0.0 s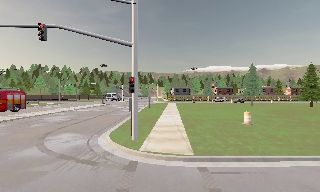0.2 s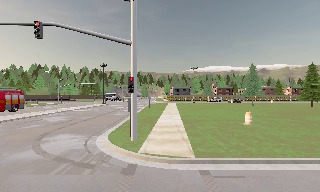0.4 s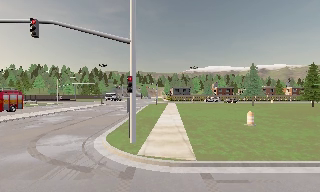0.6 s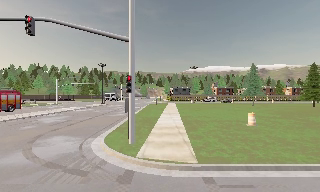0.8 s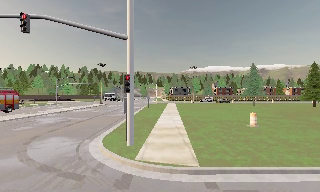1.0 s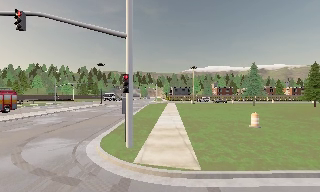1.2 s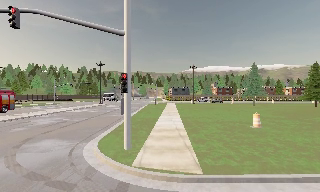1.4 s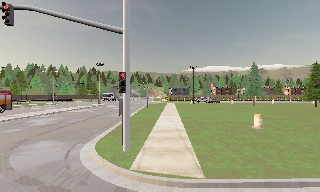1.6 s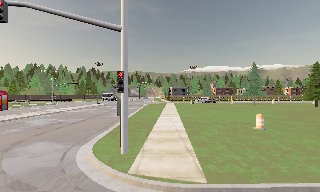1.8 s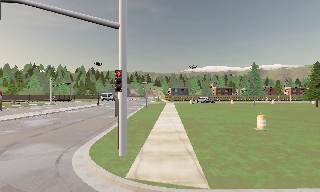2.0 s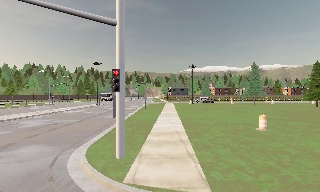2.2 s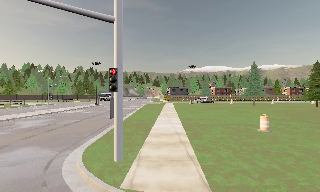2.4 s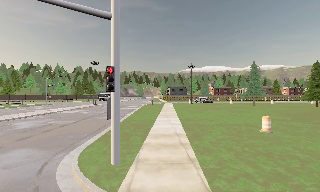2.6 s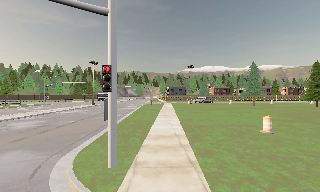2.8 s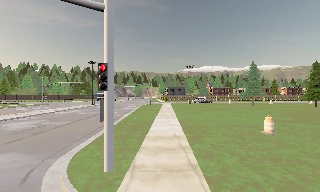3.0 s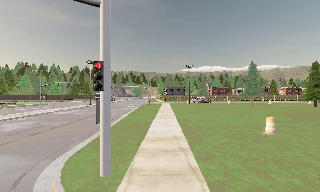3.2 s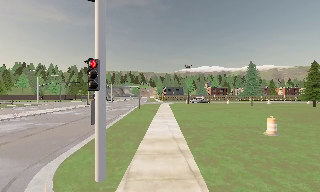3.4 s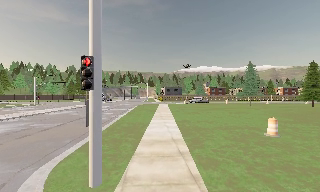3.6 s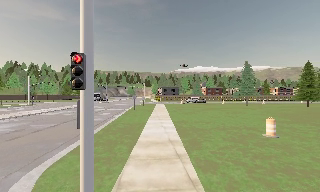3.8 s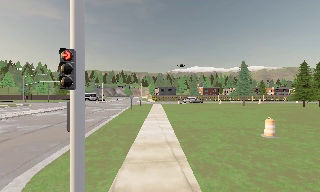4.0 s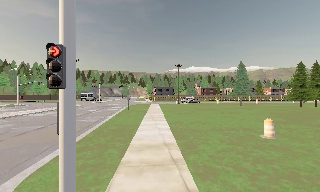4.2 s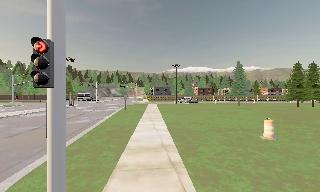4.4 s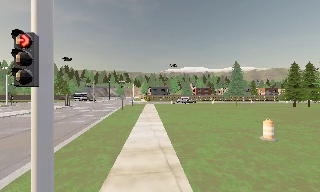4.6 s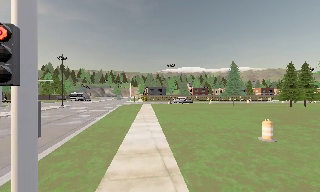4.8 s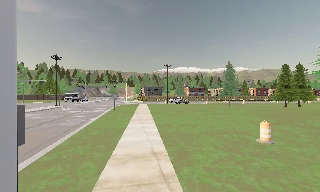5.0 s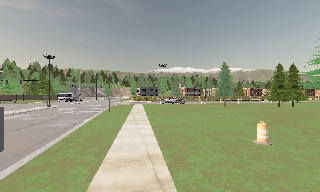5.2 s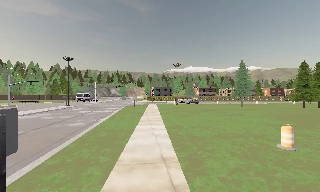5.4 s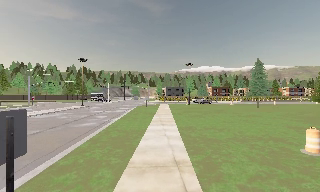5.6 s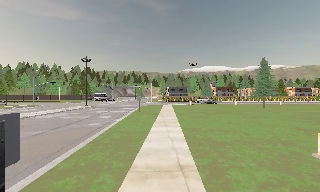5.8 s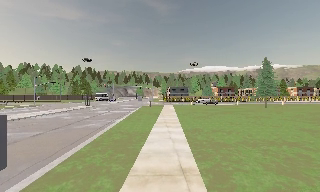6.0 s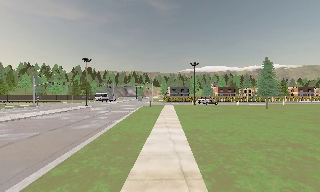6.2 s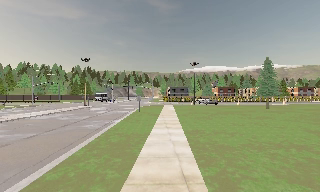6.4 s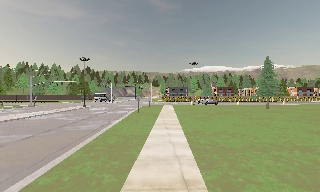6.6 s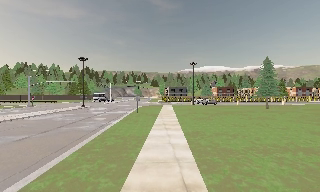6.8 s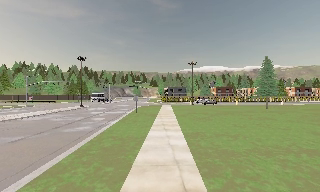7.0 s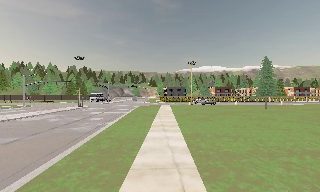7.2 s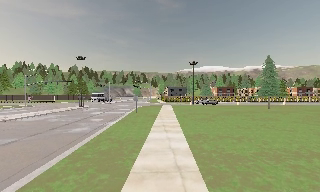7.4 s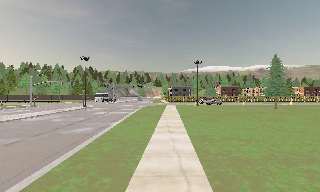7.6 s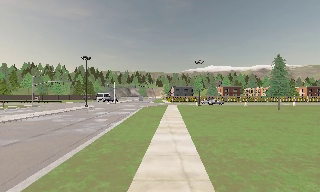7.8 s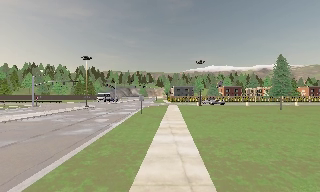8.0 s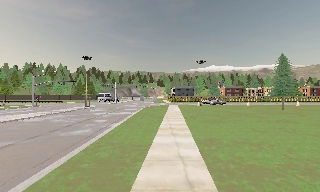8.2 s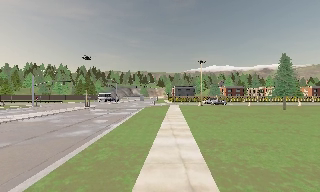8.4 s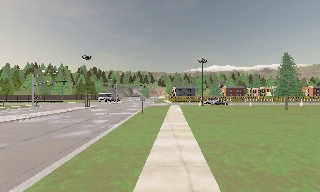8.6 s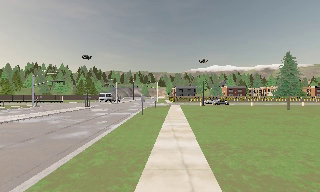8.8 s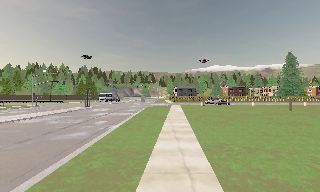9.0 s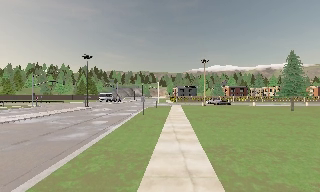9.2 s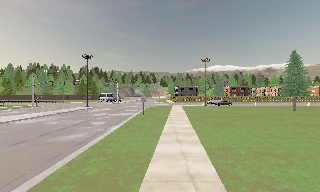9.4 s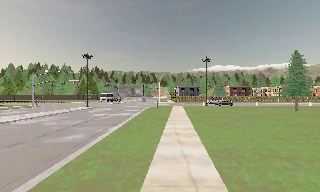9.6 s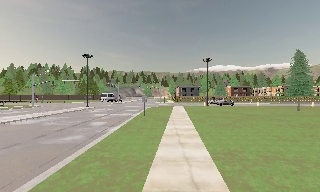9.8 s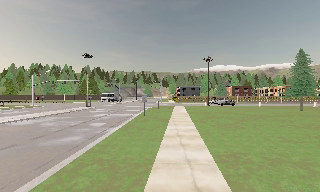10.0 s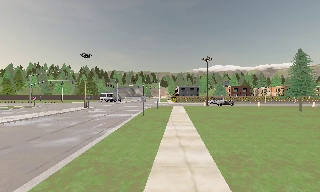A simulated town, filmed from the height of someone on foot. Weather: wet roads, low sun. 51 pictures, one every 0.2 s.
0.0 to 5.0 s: The camera pans to its right, which is clockwise from overhead, by about 10 degrees. It travels forward, about 7 m, so what stands in front looms larger.
5.0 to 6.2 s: The camera pans to its left, which is counterclockwise from overhead, by about 10 degrees. It travels forward, about 1.5 m, so what stands in front looms larger.
6.2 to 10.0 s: The camera travels forward, about 5 m, so what stands in front looms larger.
The film runs forward here.
